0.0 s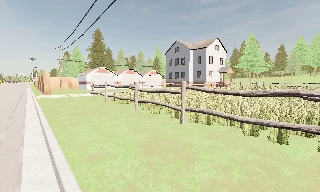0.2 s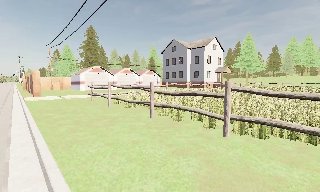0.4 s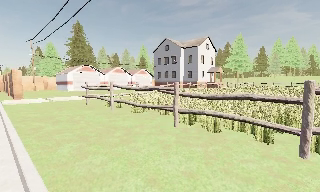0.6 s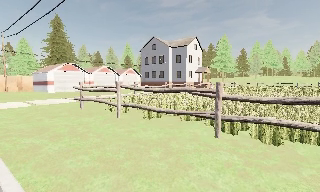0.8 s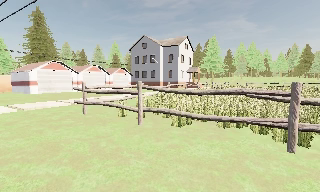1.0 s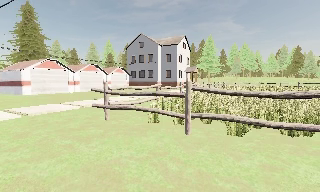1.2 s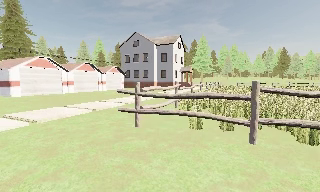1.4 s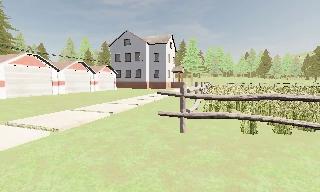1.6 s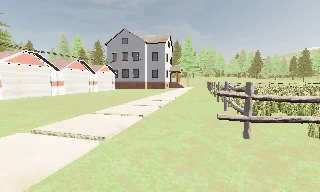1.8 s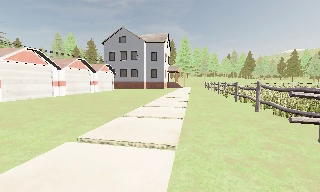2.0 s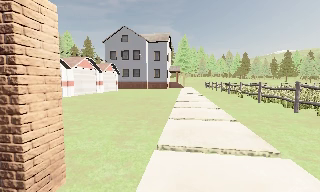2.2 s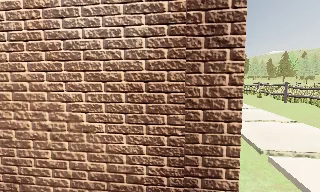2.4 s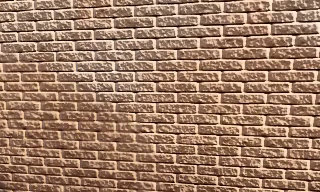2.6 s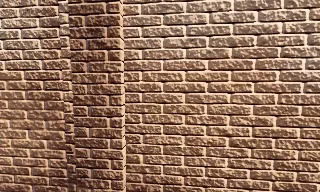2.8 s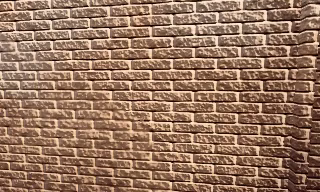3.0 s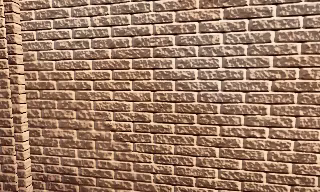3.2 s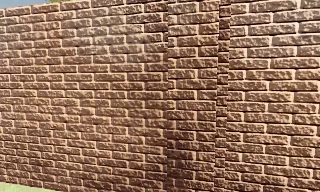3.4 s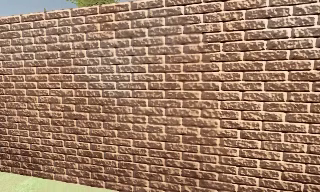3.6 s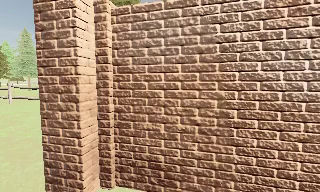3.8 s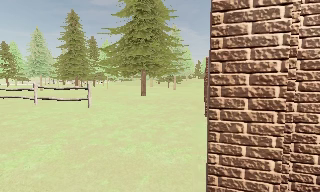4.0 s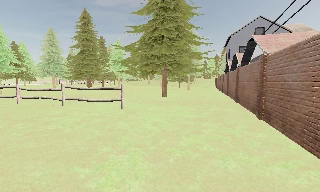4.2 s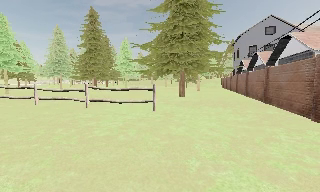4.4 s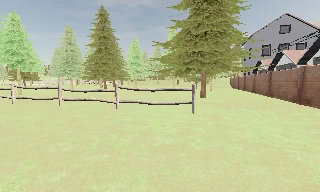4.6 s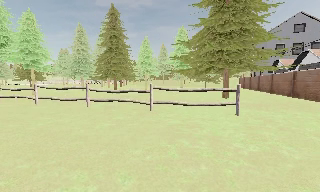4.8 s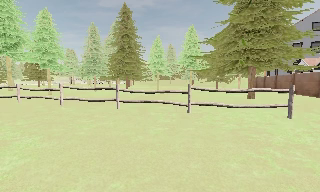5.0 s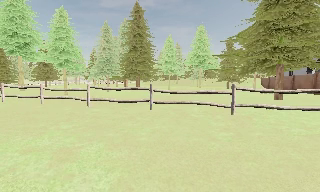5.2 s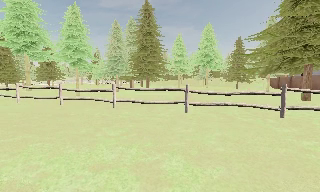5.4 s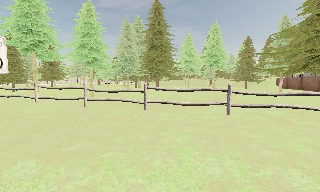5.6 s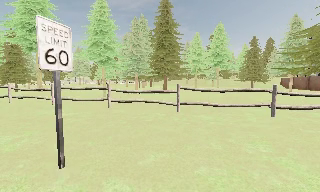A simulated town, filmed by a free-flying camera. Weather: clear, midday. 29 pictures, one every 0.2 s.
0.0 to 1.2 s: The camera pans to its right, which is clockwise from overhead, by about 25 degrees. It travels to its left and forward, about 11 m.
1.2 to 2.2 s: The camera pans to its right, which is clockwise from overhead, by about 15 degrees. It travels to its left, about 10 m, so close, fixed things drift to the right.
2.2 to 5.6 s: The camera travels to its left, about 35 m, so close, fixed things drift to the right.
The film runs forward here.
